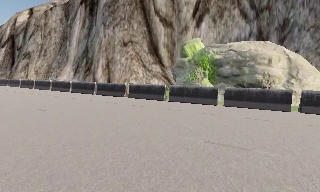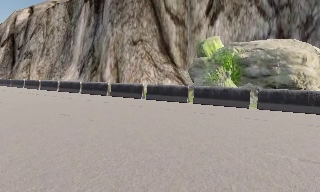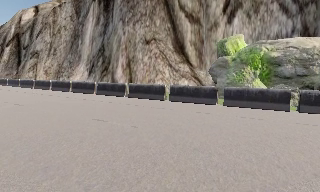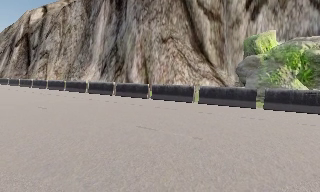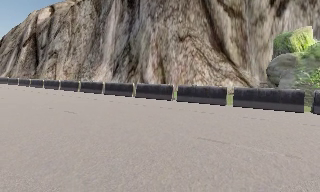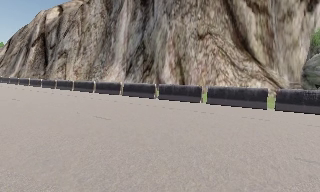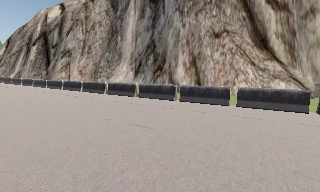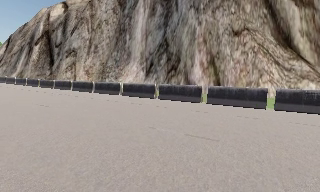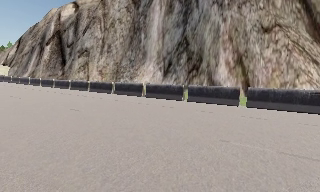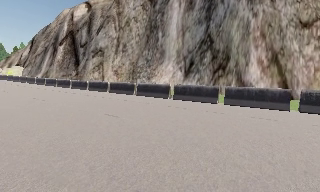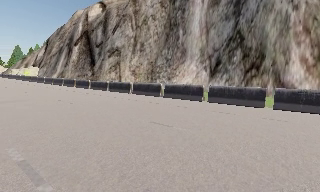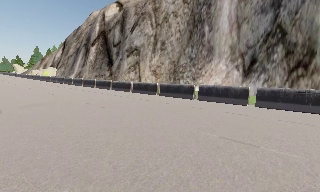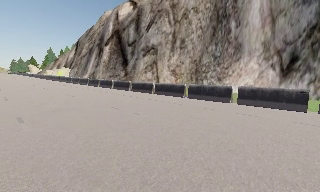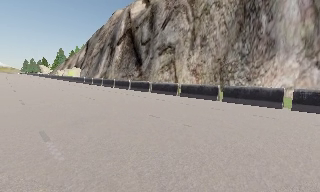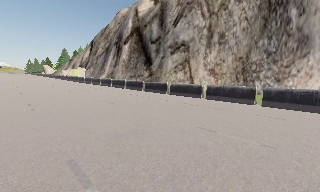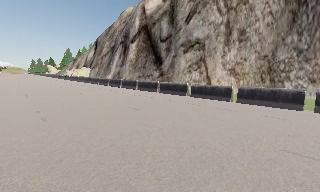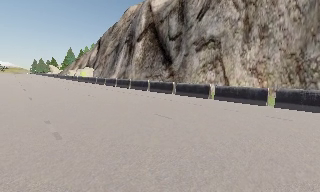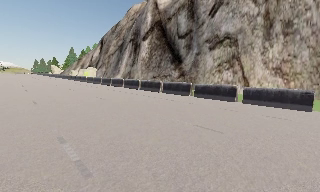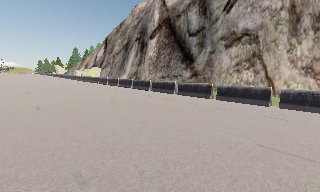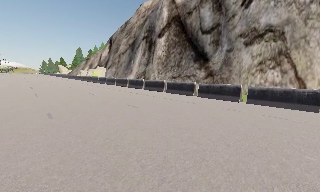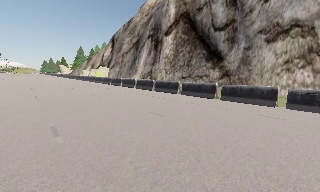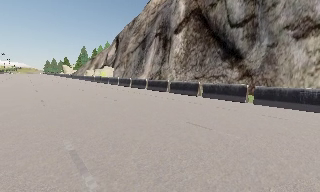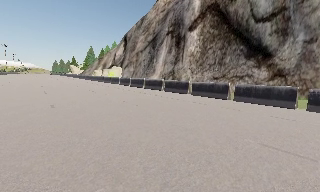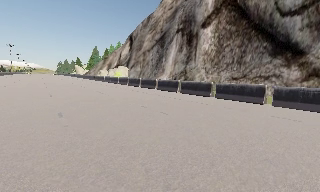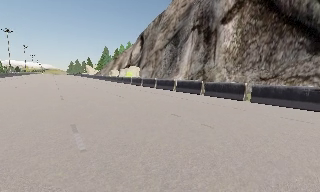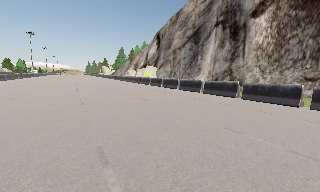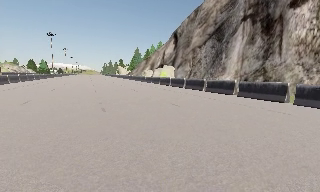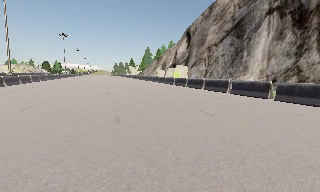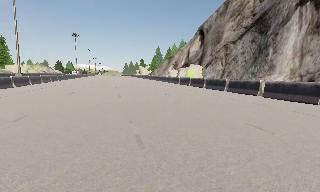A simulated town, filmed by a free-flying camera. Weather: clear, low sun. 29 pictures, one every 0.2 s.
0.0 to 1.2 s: The camera travels to its left and forward, about 11 m, so close, fixed things drift to the right.
1.2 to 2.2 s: The camera pans to its left, which is counterclockwise from overhead, by about 10 degrees. It travels to its left and forward, about 10 m, so close, fixed things drift to the right.
2.2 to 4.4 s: The camera swings to its left by about 10 degrees, and the scene slides to the right. It travels forward and to its left, about 20 m, so what stands in front looms larger.
4.4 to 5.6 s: The scene slides to the right, as the camera pans about 20 degrees to its left. It travels forward and to its left, about 11 m, so what stands in front looms larger.
The film runs forward here.
